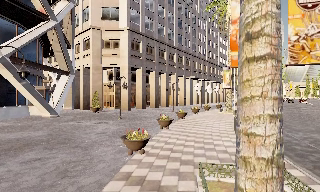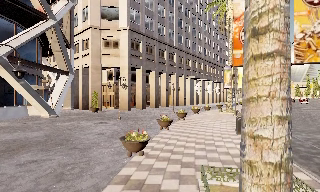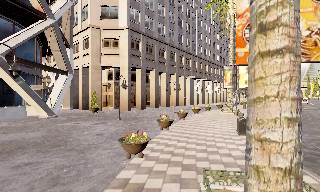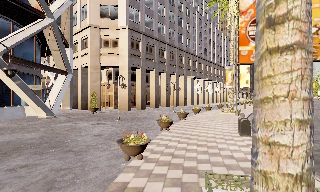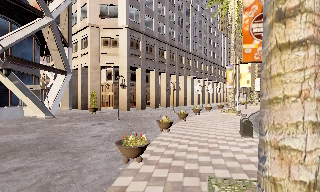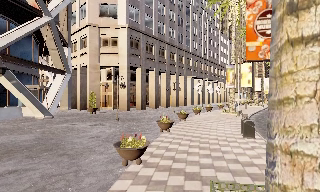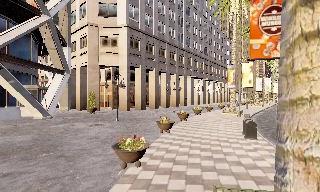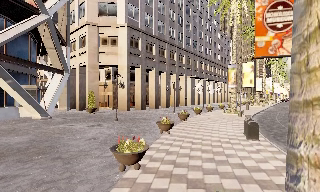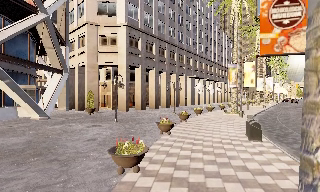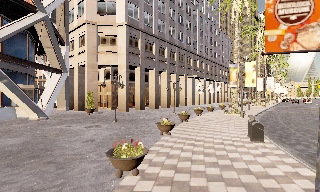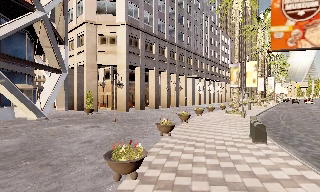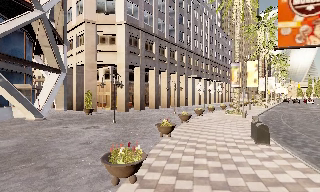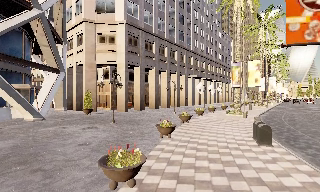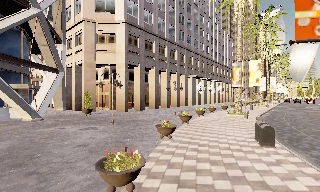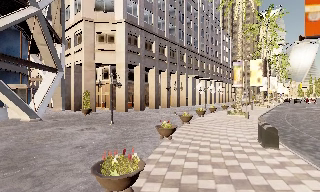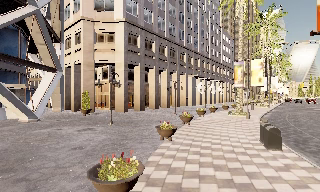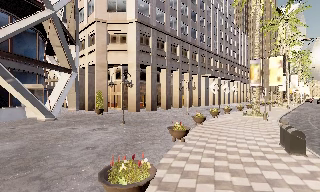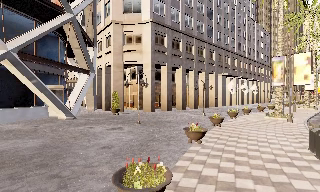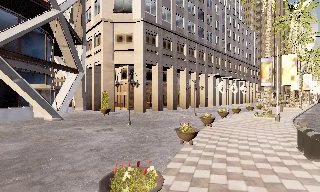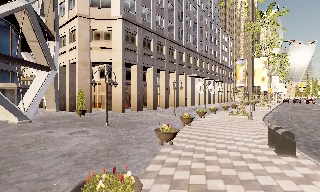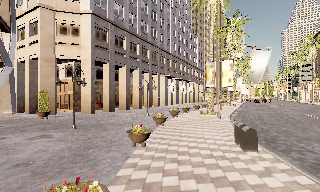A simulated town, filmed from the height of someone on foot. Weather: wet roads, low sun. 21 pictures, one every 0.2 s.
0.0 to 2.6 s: The camera travels forward, about 2.5 m, so what stands in front looms larger.
2.6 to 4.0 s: The camera pans to its right, which is clockwise from overhead, by about 10 degrees. It travels forward, about 1.5 m, so what stands in front looms larger.
The film runs forward here.
